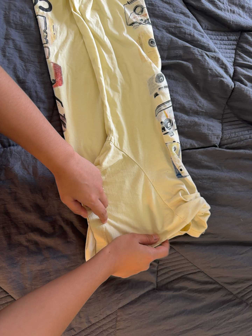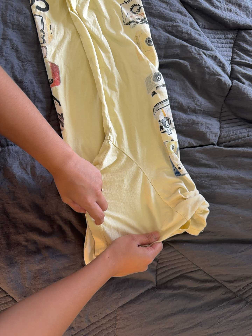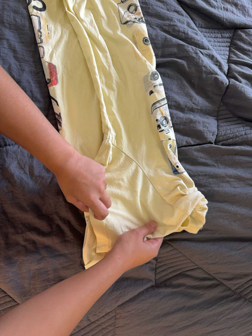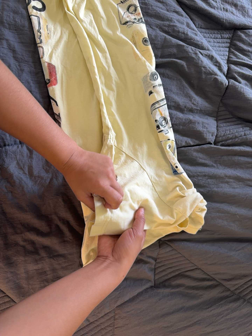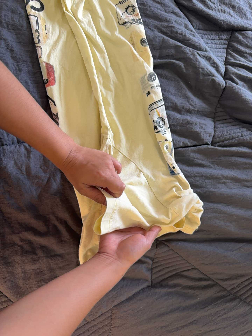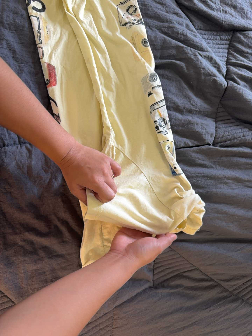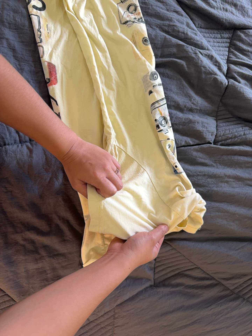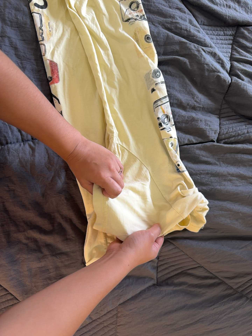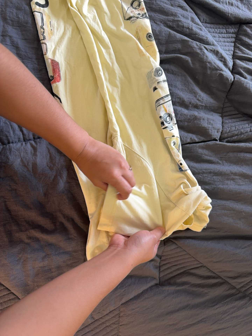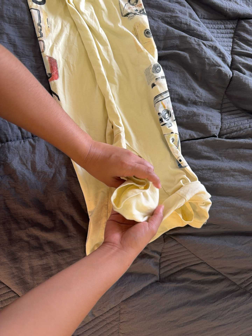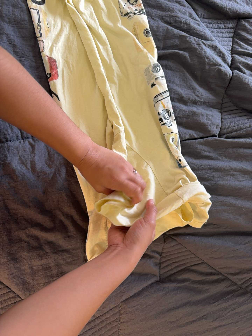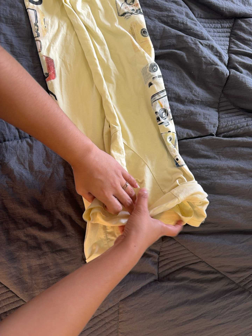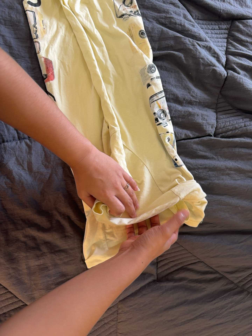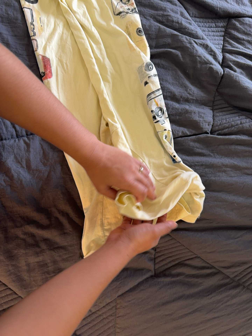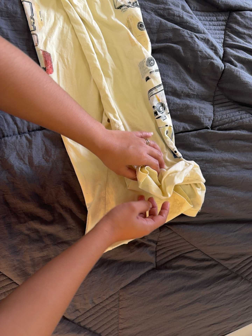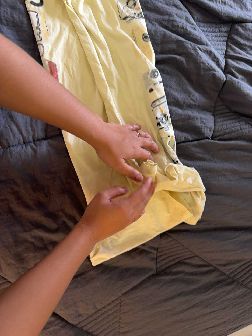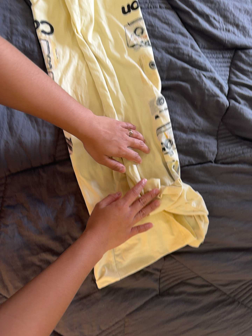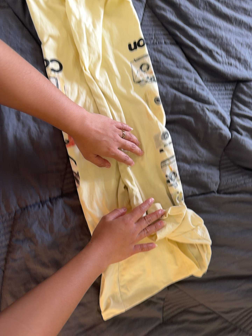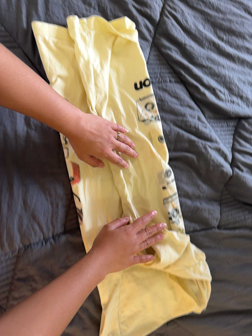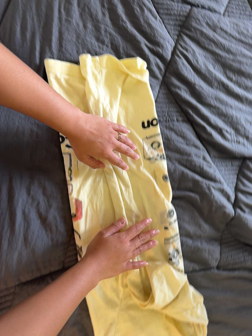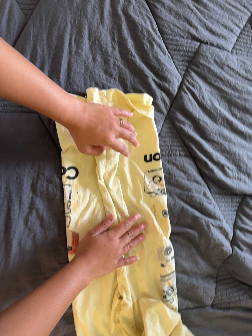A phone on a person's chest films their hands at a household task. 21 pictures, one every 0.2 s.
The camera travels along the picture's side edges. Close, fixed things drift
downward.
0.0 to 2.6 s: The camera shifts only a little, or ends up much as it began.
2.6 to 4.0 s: The camera travels toward the top of its view, about 32 cm, so close, fixed things drift downward. It rolls about its line of sight by about 10 degrees, and the scene rotates clockwise.
The film runs backward here.
